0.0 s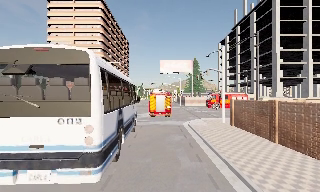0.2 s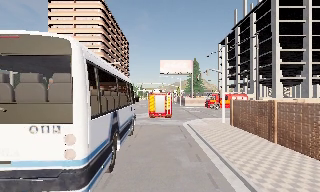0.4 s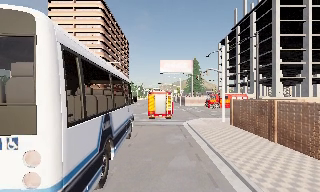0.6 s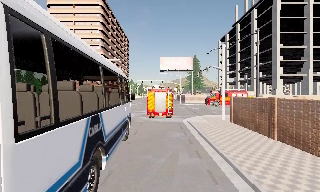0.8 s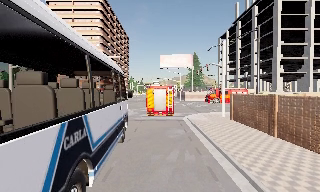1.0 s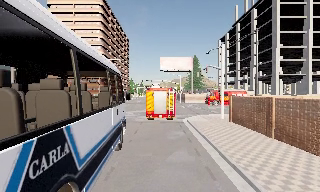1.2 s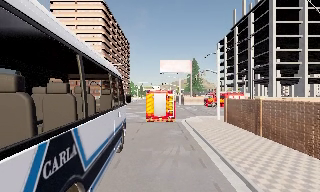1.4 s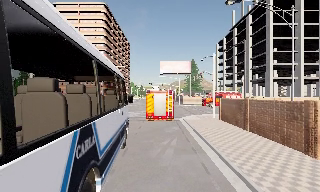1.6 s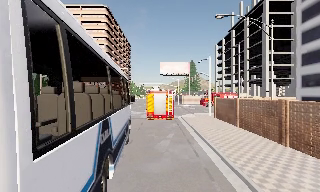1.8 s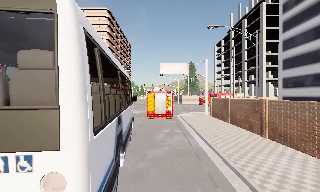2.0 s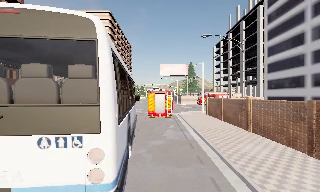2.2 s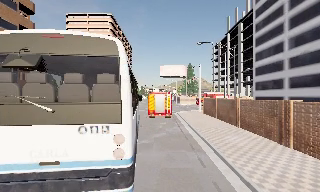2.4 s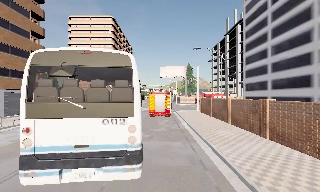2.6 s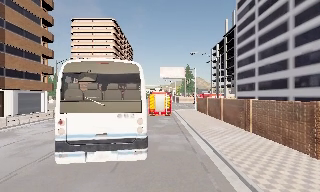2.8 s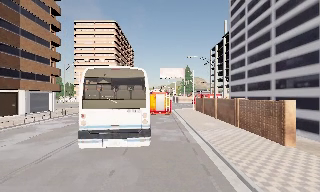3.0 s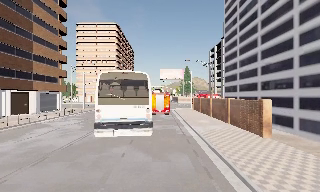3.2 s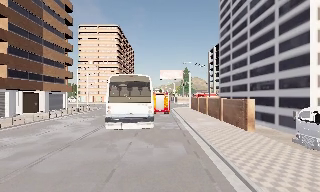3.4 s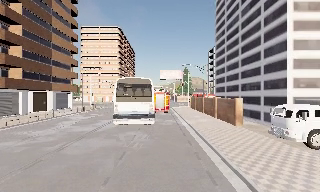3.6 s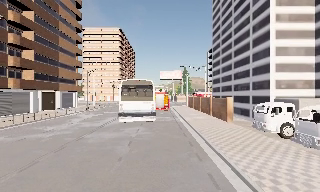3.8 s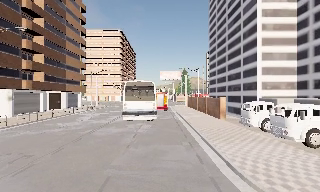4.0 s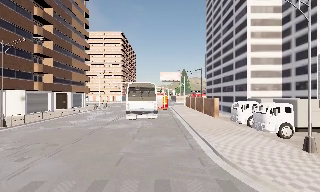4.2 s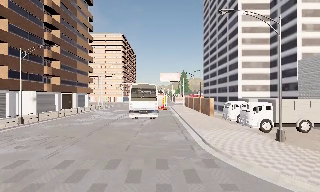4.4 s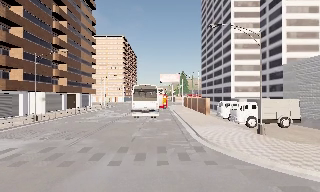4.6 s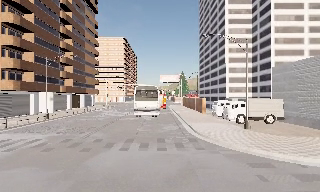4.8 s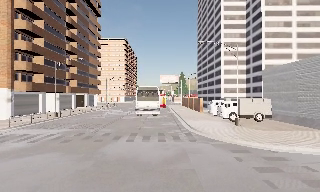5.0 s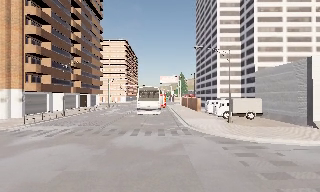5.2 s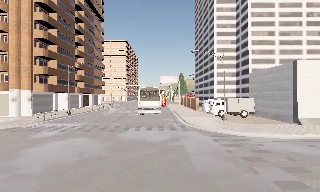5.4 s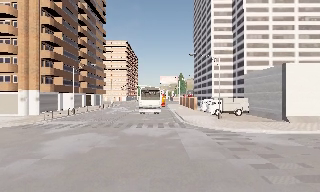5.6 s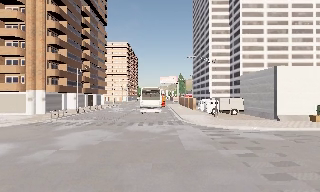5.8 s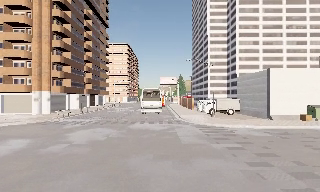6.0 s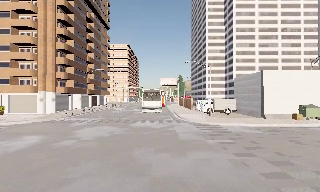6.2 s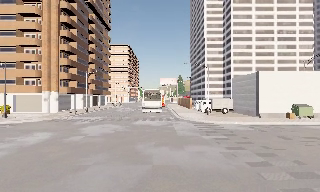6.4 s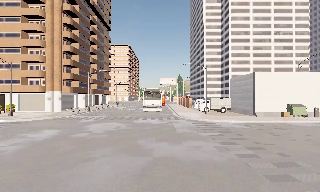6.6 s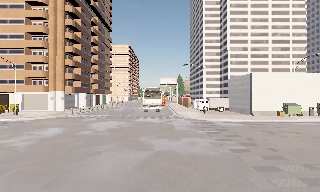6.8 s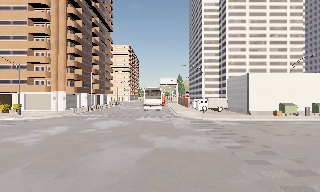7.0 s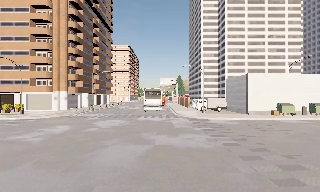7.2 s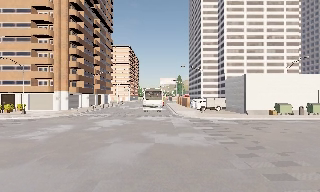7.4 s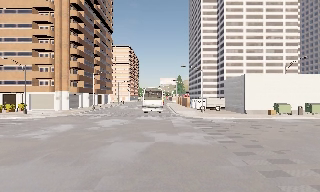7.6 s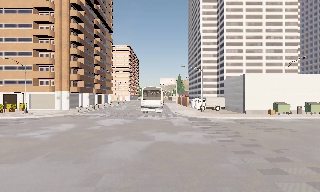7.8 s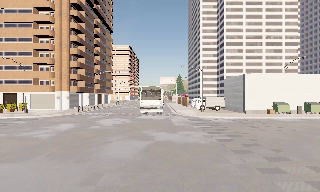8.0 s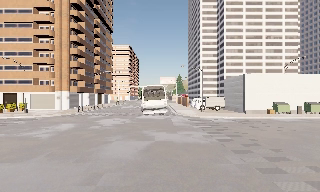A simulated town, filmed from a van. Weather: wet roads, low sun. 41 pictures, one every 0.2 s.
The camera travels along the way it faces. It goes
backward.
0.0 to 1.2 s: The camera travels backward, about 1.5 m, so what stands in front gets smaller. It gains speed.
1.2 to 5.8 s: The camera travels backward, about 40 m, so what stands in front gets smaller.
5.8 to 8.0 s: The camera travels backward, about 5 m, so what stands in front gets smaller. It loses speed.
The film runs backward here.
